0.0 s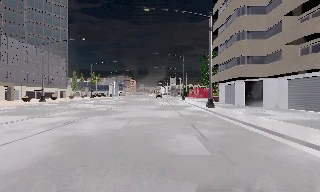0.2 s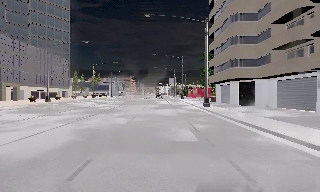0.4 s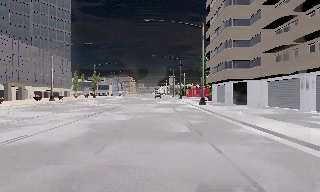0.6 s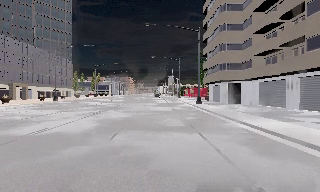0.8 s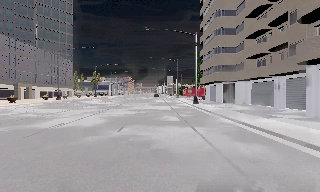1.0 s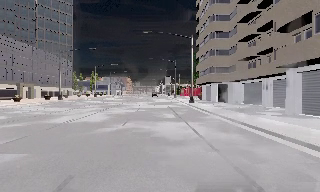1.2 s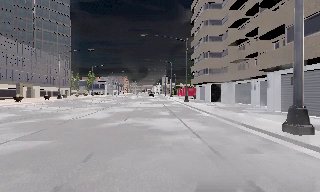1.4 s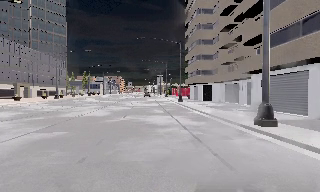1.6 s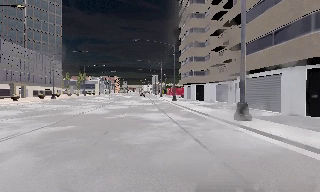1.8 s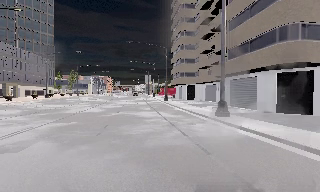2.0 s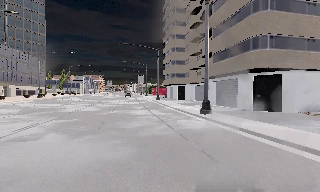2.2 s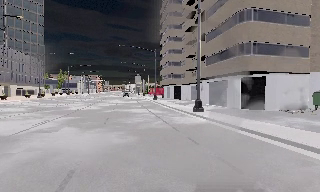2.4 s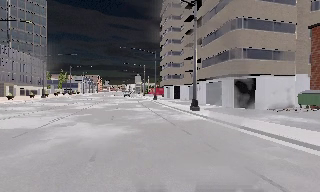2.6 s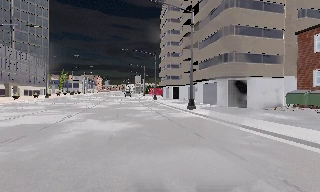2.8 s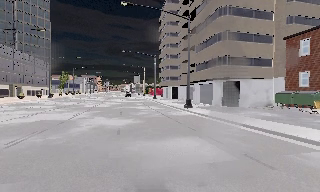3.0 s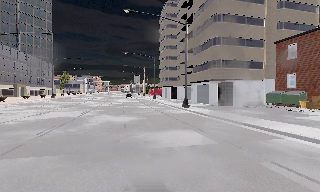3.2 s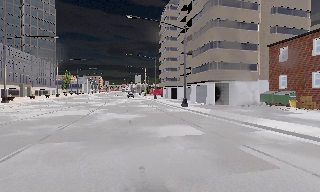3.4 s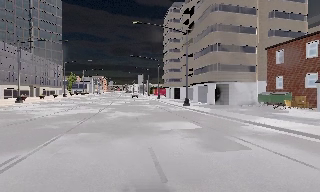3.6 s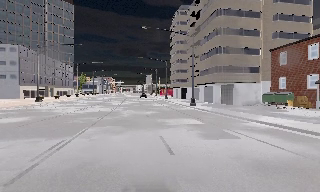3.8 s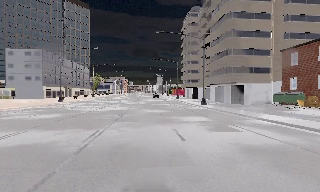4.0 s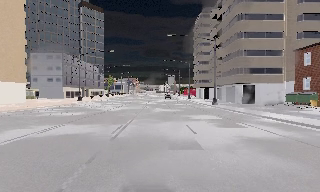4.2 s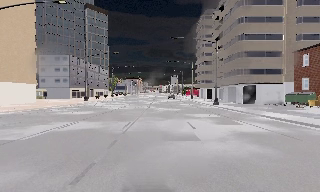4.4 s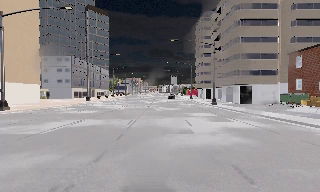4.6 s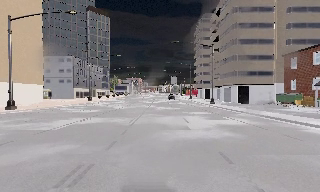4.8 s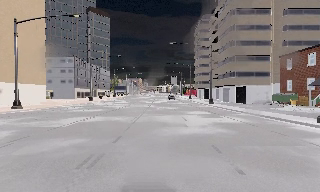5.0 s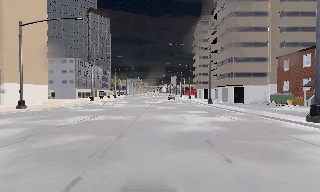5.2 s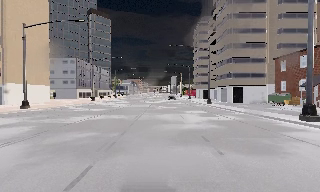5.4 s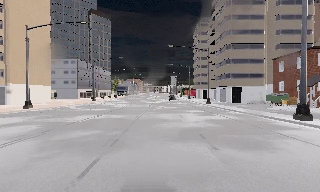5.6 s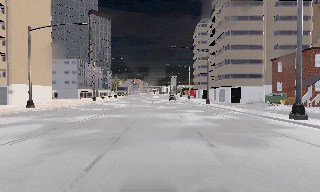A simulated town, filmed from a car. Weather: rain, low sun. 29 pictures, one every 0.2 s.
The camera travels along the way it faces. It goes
backward.
0.0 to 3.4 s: The scene slides to the left, as the camera pans about 10 degrees to its right. It travels backward, about 25 m, so what stands in front gets smaller.
3.4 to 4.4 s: The camera pans to its left, which is counterclockwise from overhead, by about 10 degrees. It travels backward, about 6 m, so what stands in front gets smaller.
4.4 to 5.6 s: The camera travels backward, about 3.5 m, so what stands in front gets smaller. It loses speed.
The film runs backward here.
